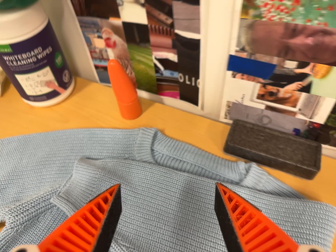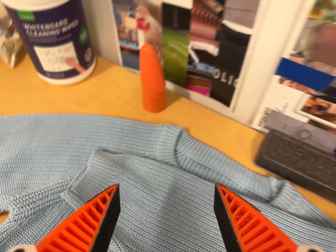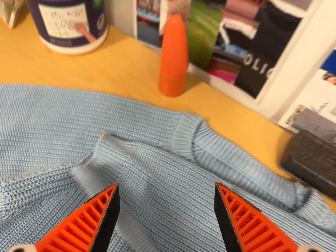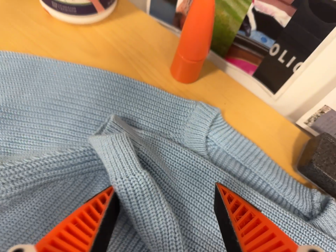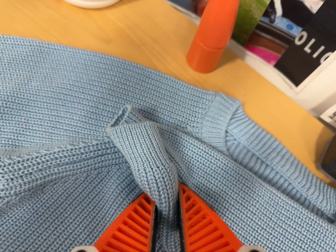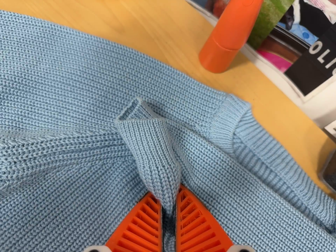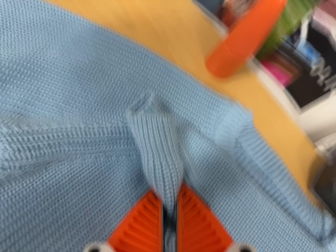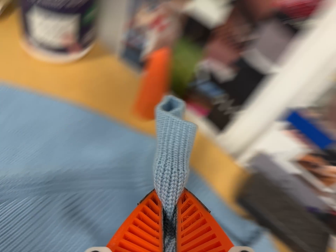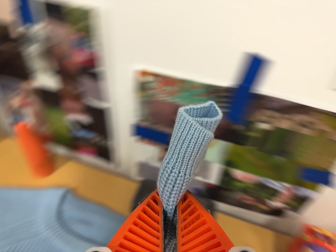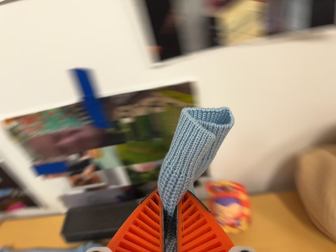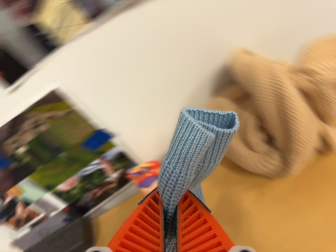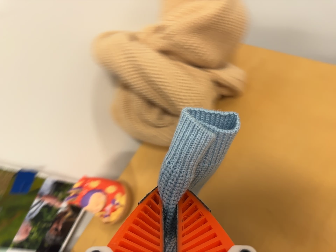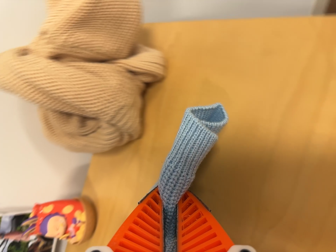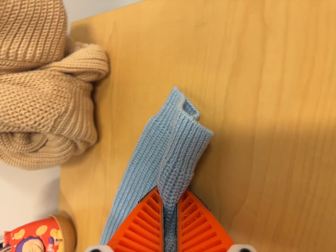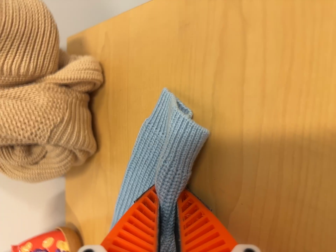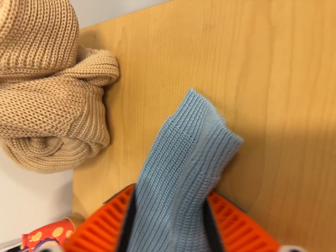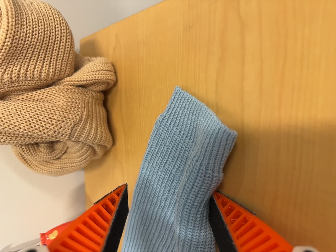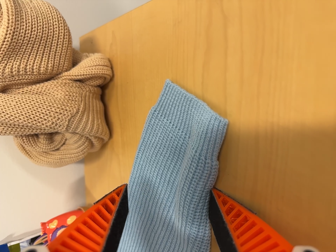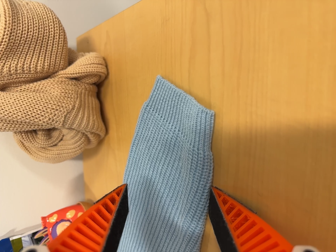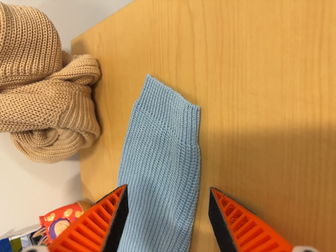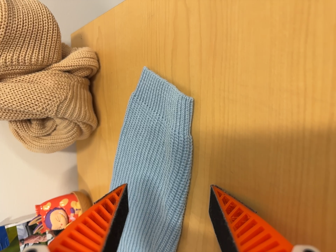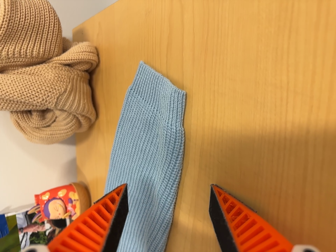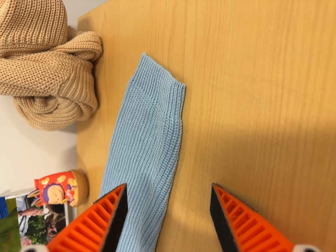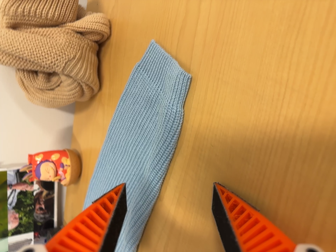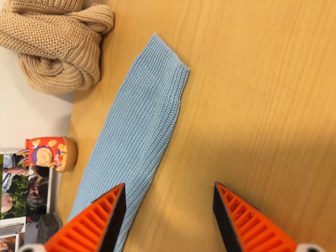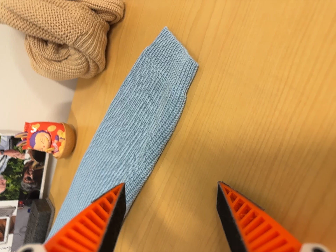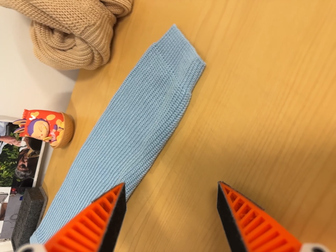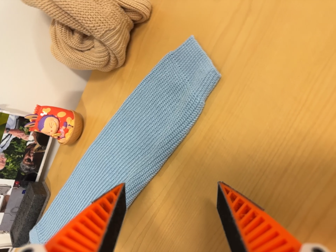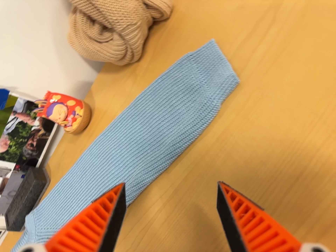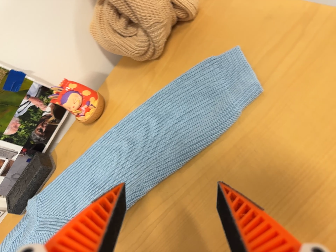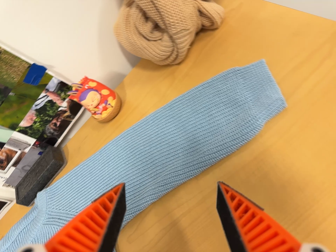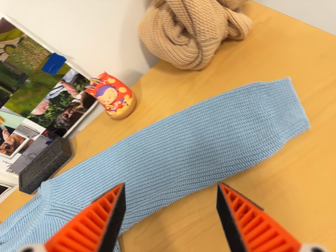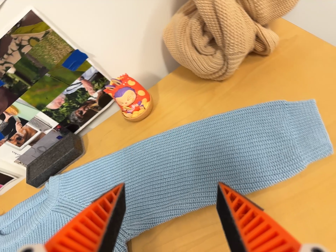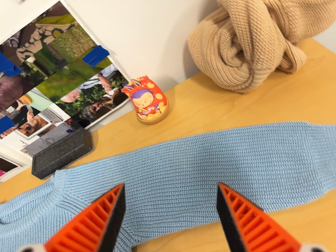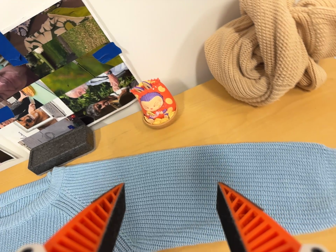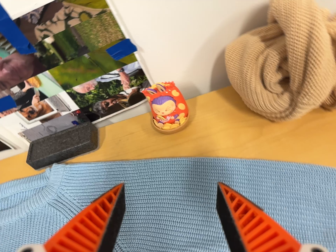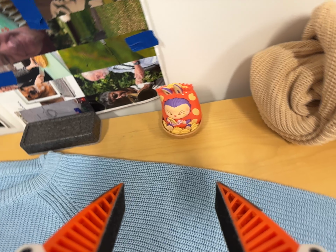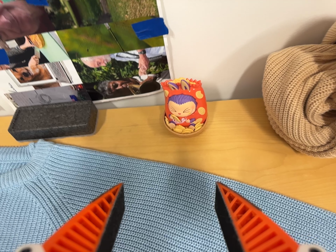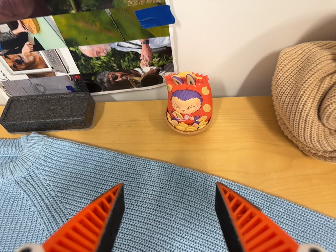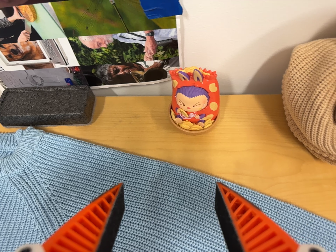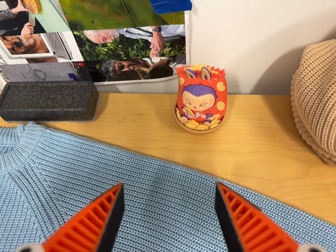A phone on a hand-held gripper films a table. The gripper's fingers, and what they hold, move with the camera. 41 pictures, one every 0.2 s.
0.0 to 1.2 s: The camera travels to its left and forward, about 20 cm. Its aim tips toward the bottom of its view by about 15 degrees, and the scene shifts upward. It rolls about its line of sight by about 30 degrees, and the scene rotates clockwise.
1.2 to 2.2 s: The camera swings to its right by about 15 degrees, and the scene slides to the left. It travels to its right, about 60 cm, so close, fixed things drift to the left. Its aim tips toward the top of its view by about 15 degrees, and the scene shifts downward. It rolls about its line of sight by about 100 degrees, and the scene rotates counterclockwise.
2.2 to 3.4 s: The camera travels to its right, about 16 cm, so close, fixed things drift to the left. It rolls about its line of sight by about 35 degrees, and the scene rotates counterclockwise.
3.4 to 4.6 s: The camera travels backward, about 7 cm, so what stands in front gets smaller. It rolls about its line of sight by about 10 degrees, and the scene rotates clockwise.
4.6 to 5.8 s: The camera travels to its left, about 9 cm. It rolls about its line of sight by about 30 degrees, and the scene rotates clockwise.
5.8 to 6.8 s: The camera travels to its left and toward the top of its view, about 14 cm, so close, fixed things drift to the right. It rolls about its line of sight by about 30 degrees, and the scene rotates clockwise.
6.8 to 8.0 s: The camera travels forward, to its left and toward the top of its view, about 16 cm, so what stands in front looms larger. Its aim tips toward the bottom of its view by about 10 degrees. It rolls about its line of sight by about 25 degrees, and the scene rotates clockwise.
The film runs backward here.
